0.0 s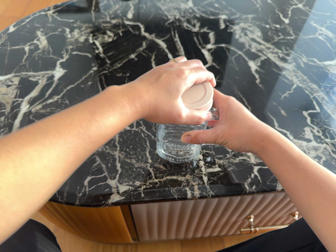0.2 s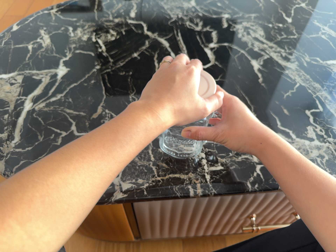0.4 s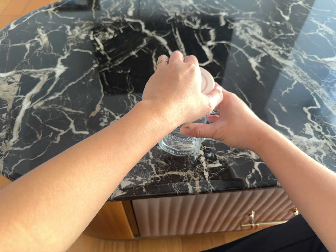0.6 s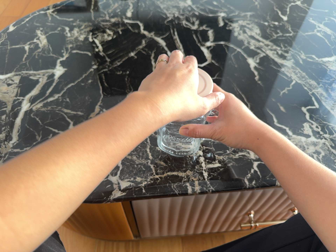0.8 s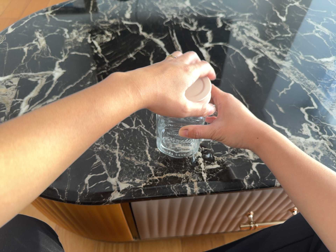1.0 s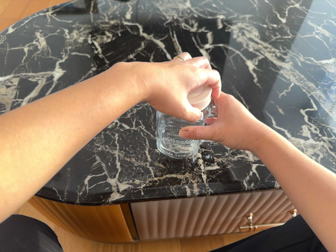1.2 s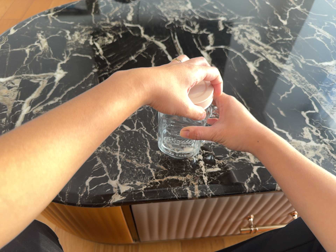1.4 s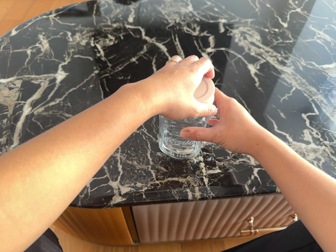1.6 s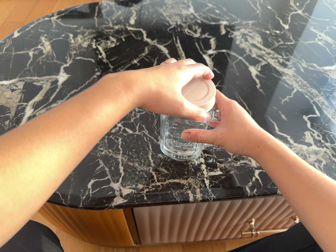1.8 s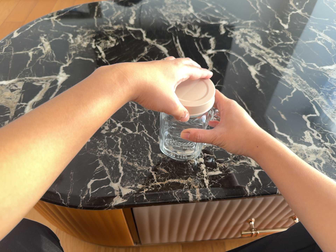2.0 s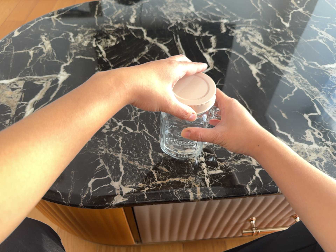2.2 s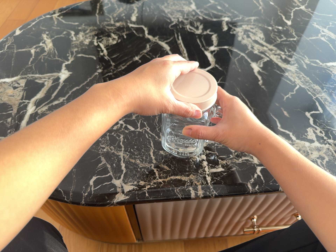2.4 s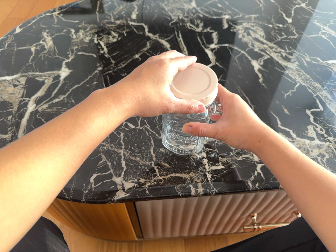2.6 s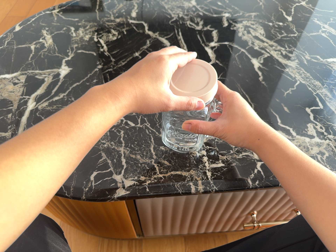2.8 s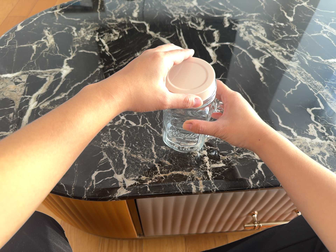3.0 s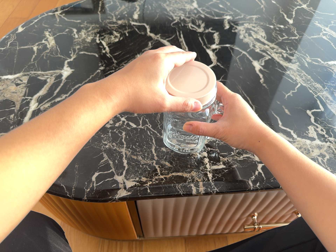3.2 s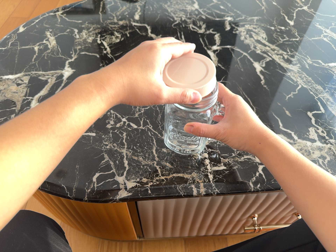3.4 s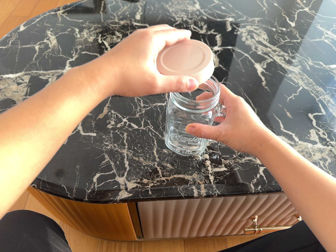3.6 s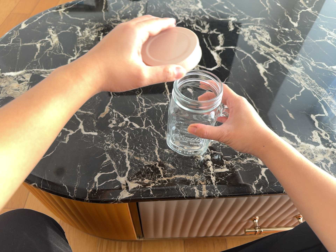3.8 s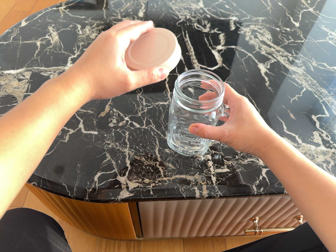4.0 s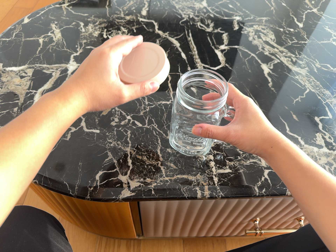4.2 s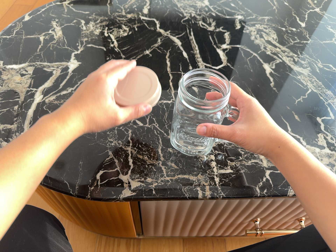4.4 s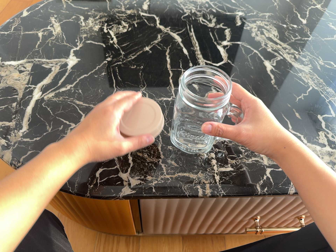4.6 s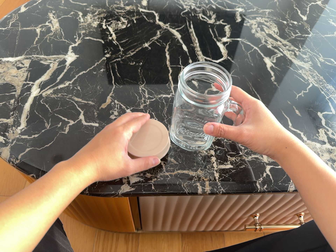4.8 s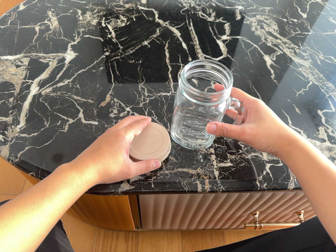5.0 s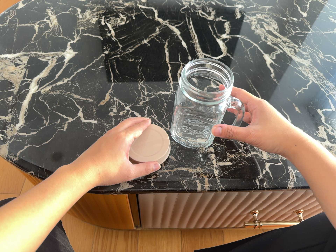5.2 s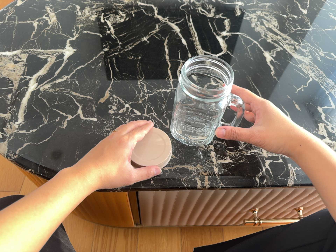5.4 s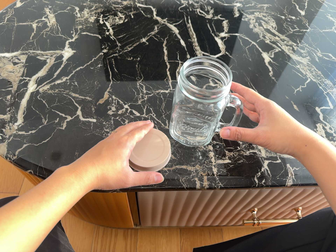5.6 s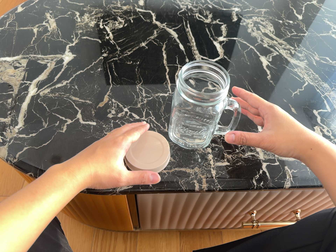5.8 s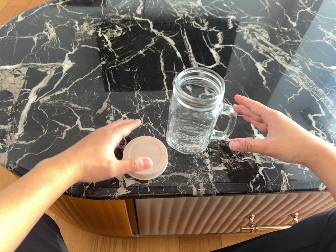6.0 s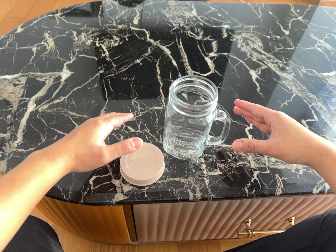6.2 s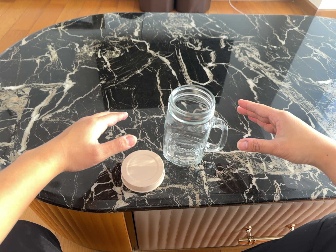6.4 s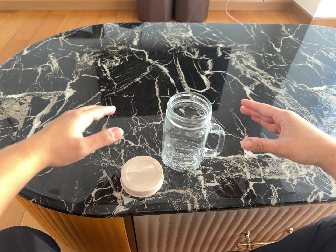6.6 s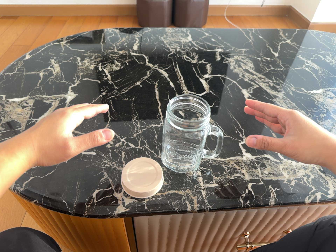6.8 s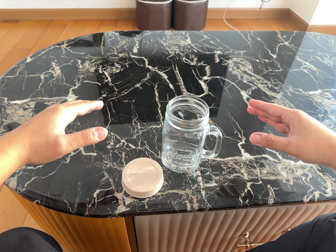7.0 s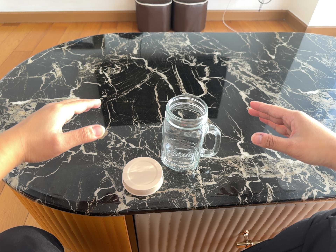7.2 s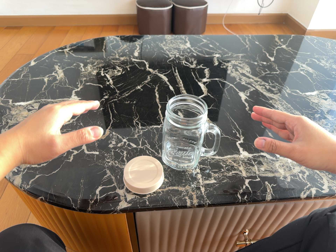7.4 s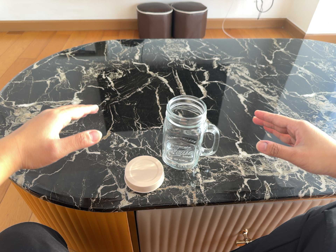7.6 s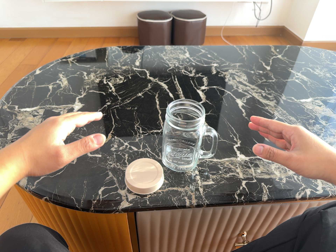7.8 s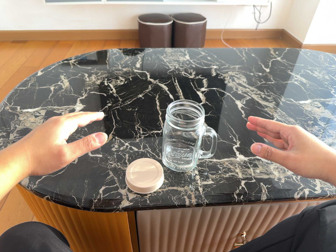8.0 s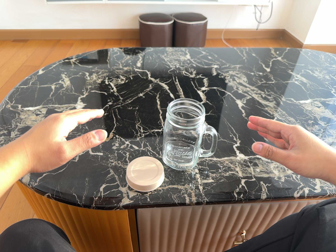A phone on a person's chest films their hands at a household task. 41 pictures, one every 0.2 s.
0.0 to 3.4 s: The camera keeps its place and its aim.
3.4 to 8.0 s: The camera travels backward, about 10 cm, so what stands in front gets smaller. Its aim tips toward the top of its view by about 10 degrees, and the scene shifts downward.
The film runs backward here.
